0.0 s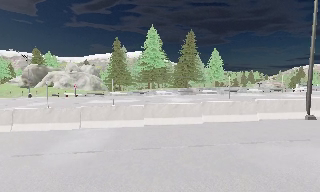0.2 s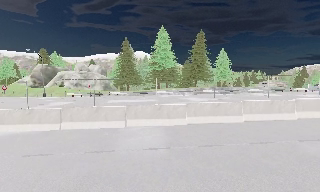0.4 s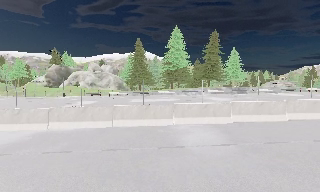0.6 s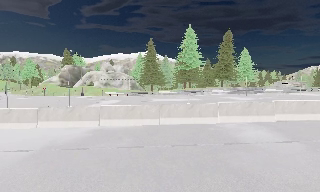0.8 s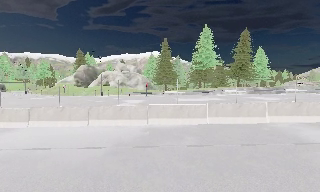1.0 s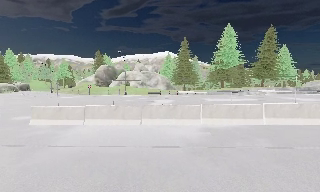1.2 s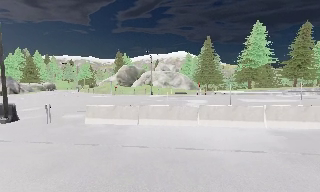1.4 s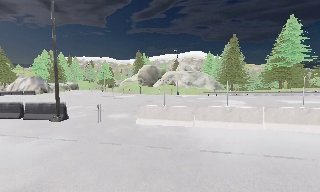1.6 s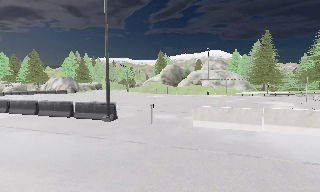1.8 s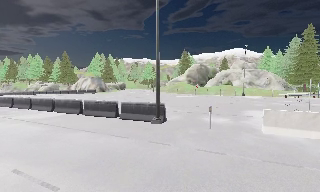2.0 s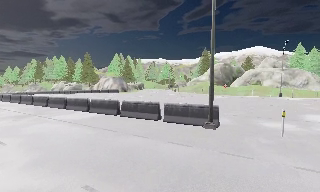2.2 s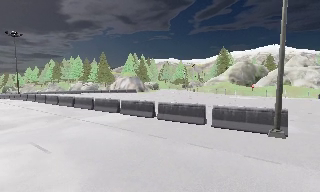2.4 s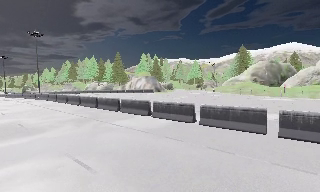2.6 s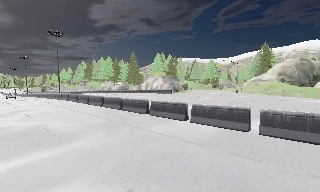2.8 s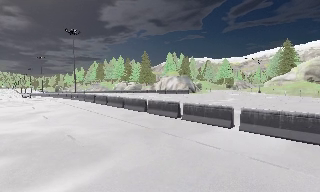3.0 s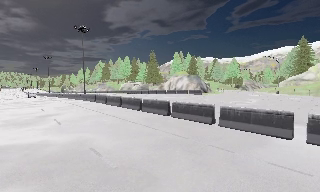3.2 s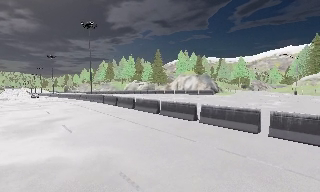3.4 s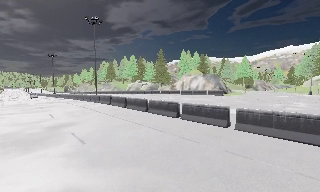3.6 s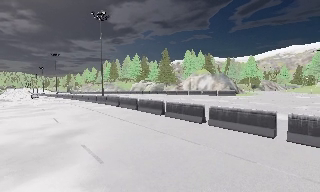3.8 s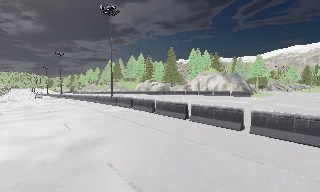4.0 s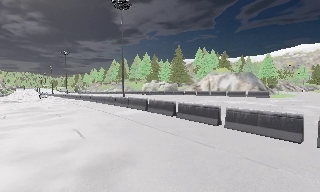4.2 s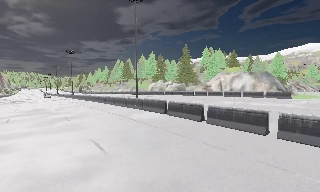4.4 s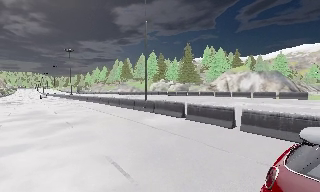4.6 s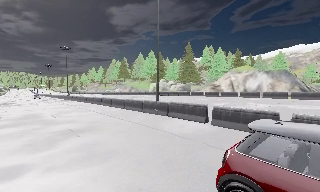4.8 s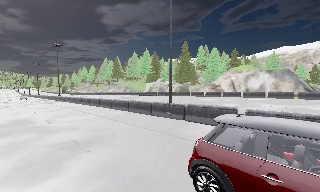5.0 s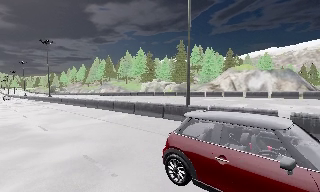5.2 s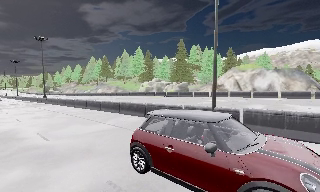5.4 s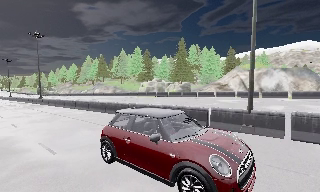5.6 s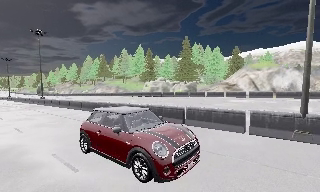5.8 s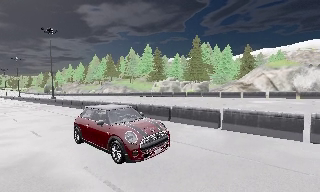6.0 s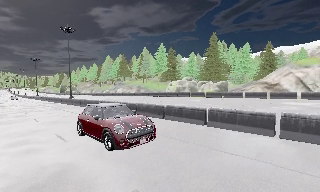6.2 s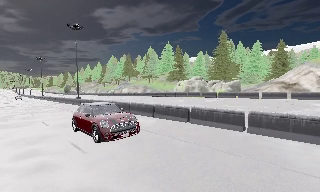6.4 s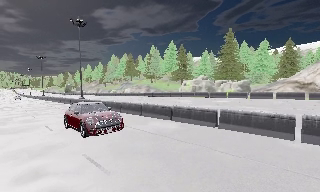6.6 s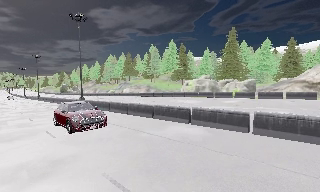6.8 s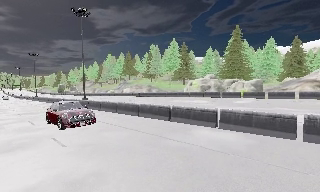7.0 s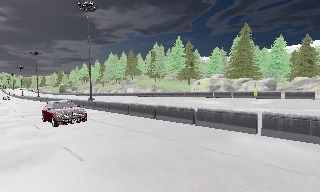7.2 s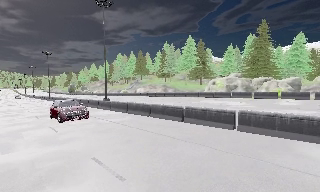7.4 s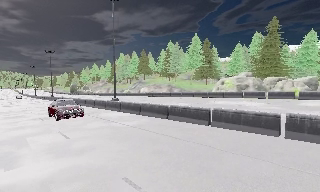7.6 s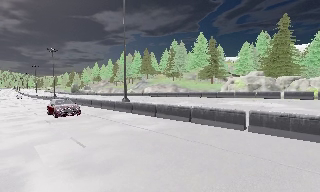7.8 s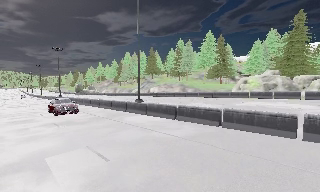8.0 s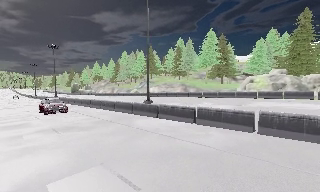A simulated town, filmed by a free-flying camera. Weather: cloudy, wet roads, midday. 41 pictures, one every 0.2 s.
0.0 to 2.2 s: The camera swings to its left by about 40 degrees, and the scene slides to the right. It travels to its left, about 25 m, so close, fixed things drift to the right.
2.2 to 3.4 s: The camera pans to its left, which is counterclockwise from overhead, by about 15 degrees. It travels forward and to its left, about 14 m, so what stands in front looms larger.
3.4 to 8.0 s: The camera travels forward and to its left, about 50 m, so what stands in front looms larger.
The film runs backward here.
